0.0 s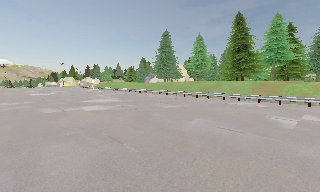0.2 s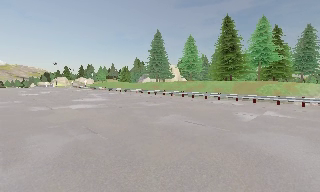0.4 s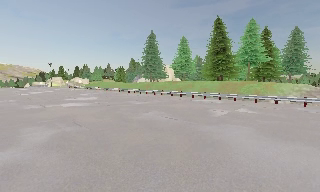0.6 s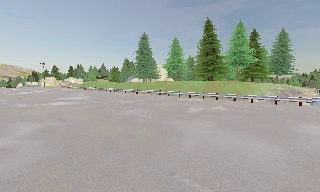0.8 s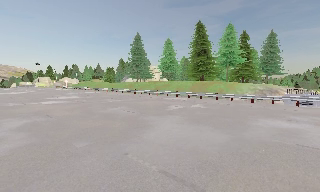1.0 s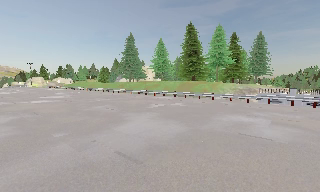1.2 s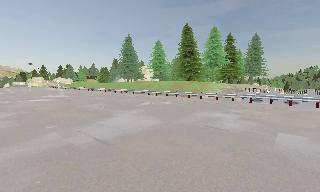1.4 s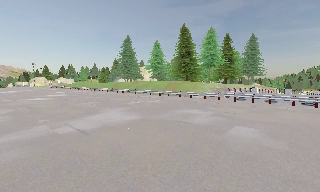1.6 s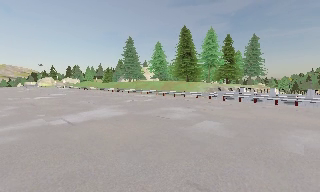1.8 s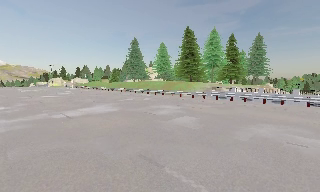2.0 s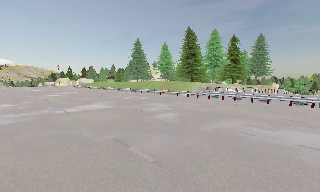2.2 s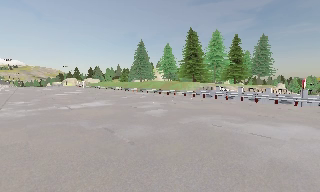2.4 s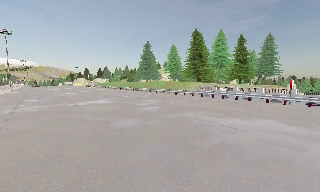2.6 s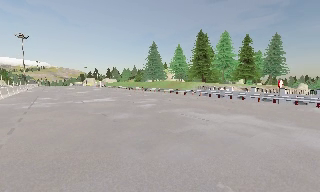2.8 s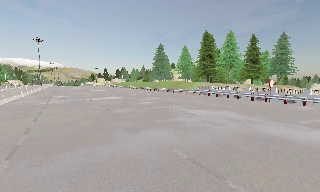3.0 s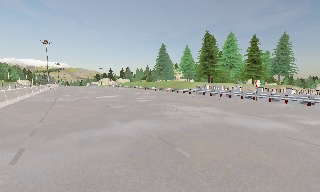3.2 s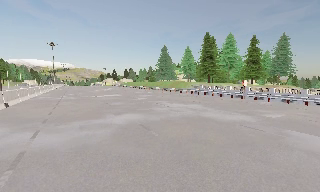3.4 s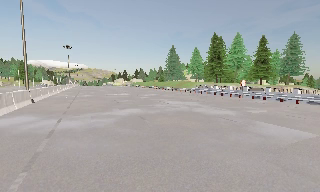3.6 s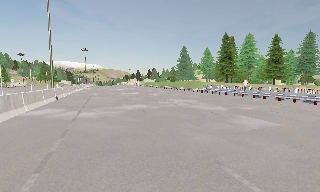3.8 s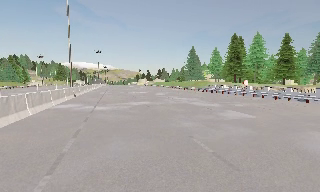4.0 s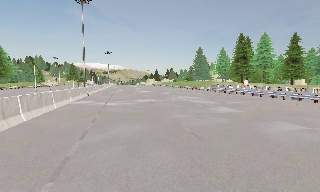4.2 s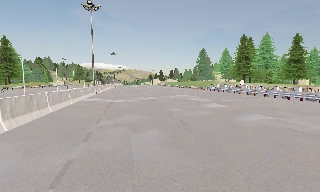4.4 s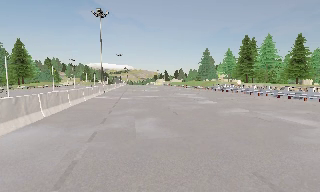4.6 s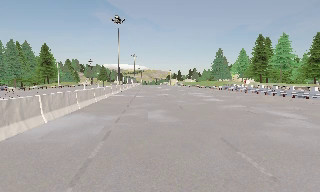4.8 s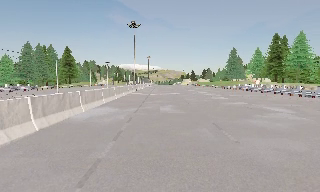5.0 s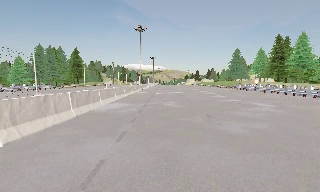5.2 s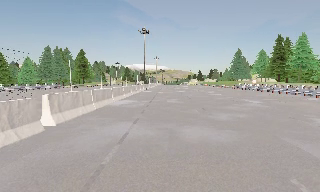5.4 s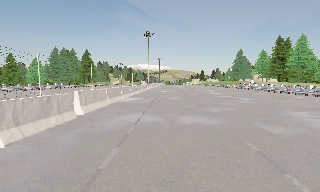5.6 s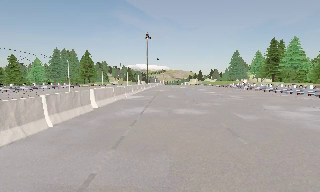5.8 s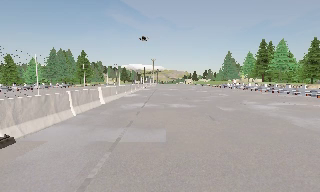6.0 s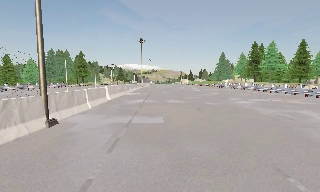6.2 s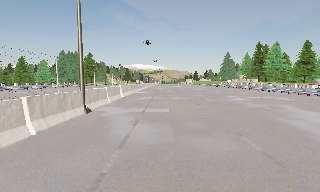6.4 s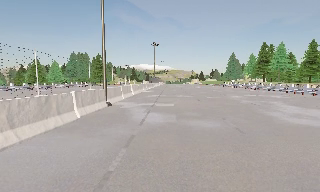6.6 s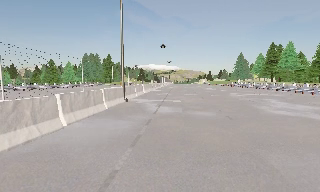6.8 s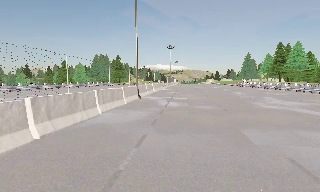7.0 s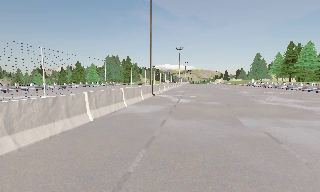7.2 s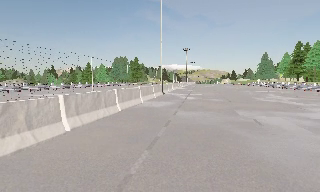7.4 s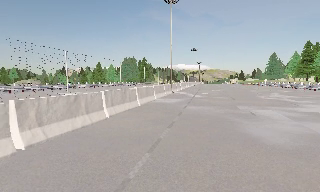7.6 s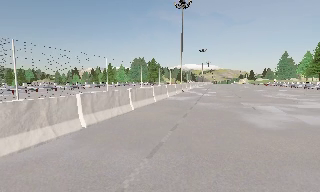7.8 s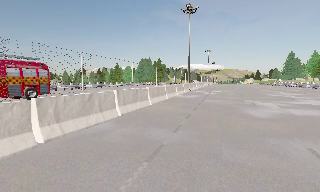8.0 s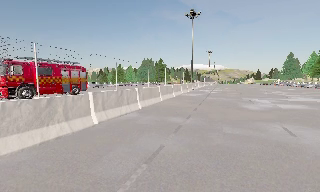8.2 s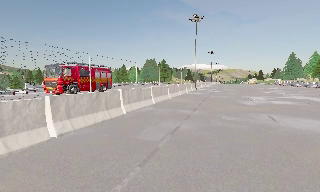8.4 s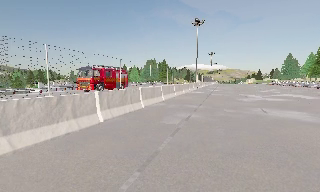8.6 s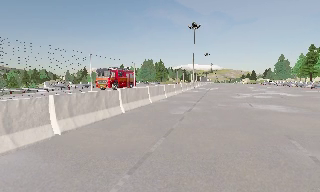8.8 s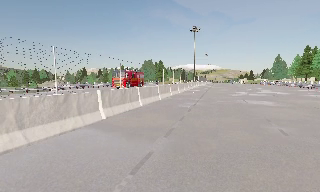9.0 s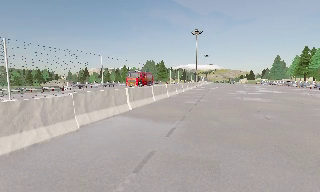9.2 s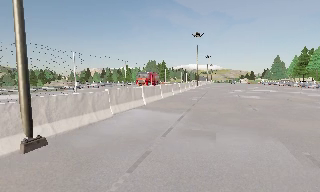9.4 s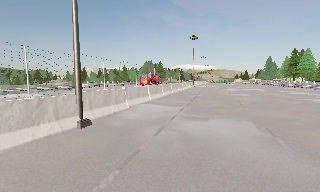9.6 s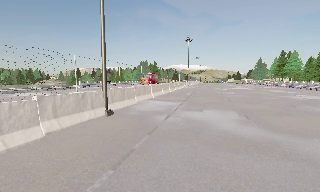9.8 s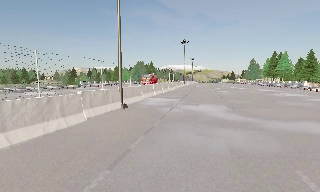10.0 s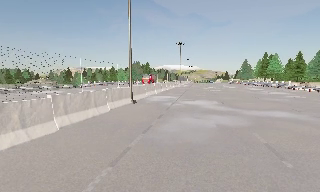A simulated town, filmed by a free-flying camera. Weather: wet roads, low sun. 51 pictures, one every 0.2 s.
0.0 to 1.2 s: The camera travels to its right and backward, about 8 m, so close, fixed things drift to the left.
1.2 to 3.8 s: The camera pans to its left, which is counterclockwise from overhead, by about 35 degrees. It travels backward and to its right, about 20 m.
3.8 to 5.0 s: The camera pans to its left, which is counterclockwise from overhead, by about 20 degrees. It travels backward, about 11 m, so what stands in front gets smaller.
5.0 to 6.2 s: The camera travels backward, about 11 m, so what stands in front gets smaller.
6.2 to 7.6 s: The scene slides to the right, as the camera pans about 20 degrees to its left. It travels backward, about 13 m, so what stands in front gets smaller.
7.6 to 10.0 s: The camera travels backward, about 25 m, so what stands in front gets smaller.
The film runs backward here.
